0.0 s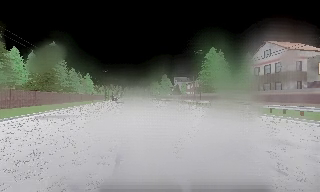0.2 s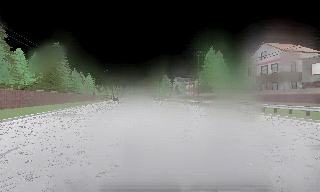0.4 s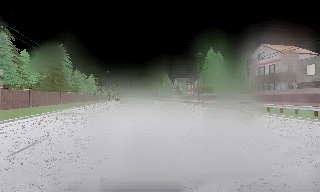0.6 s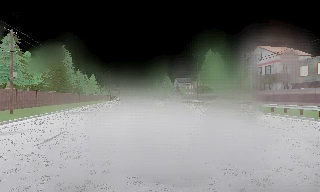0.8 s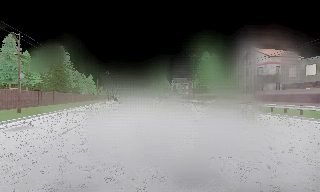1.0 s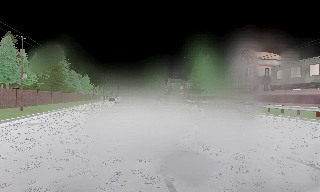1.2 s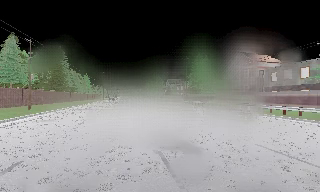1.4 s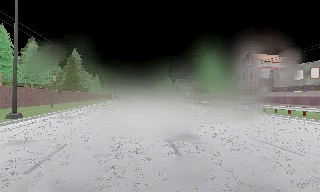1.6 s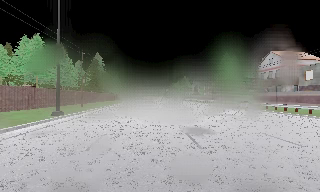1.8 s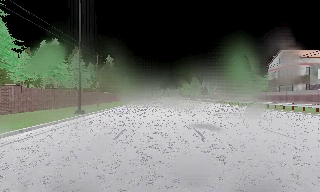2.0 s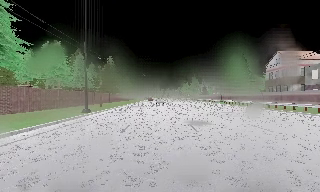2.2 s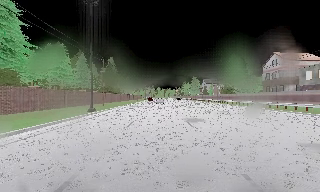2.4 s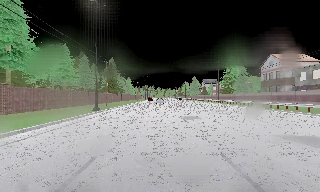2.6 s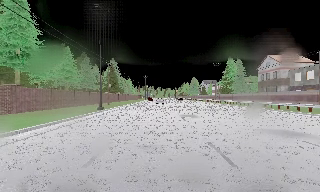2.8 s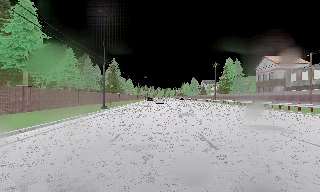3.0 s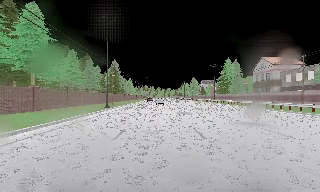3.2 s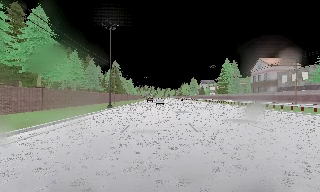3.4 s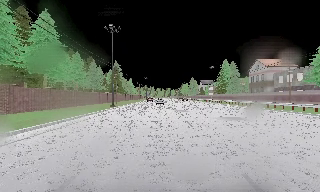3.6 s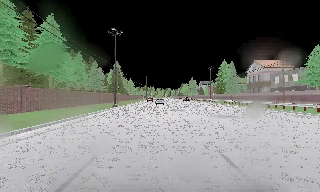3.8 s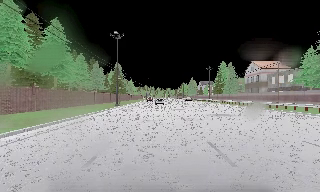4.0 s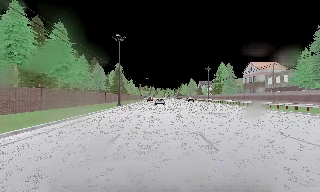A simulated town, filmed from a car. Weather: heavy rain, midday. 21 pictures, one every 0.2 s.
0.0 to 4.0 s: The scene slides to the right, as the camera pans about 10 degrees to its left. It travels backward, about 25 m, so what stands in front gets smaller.
The film runs backward here.
